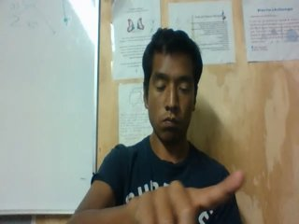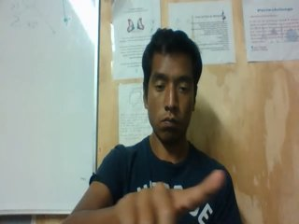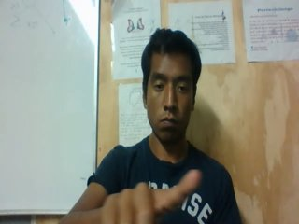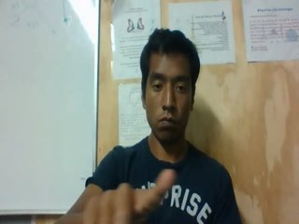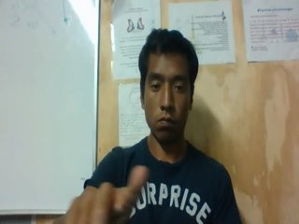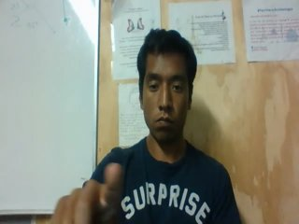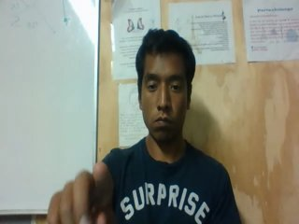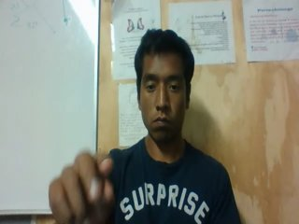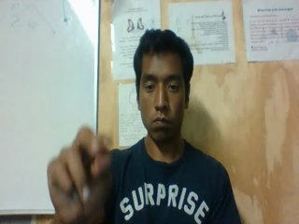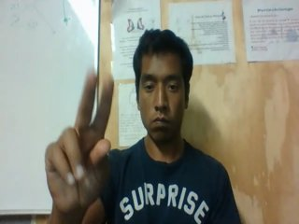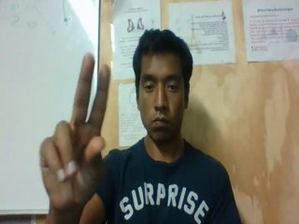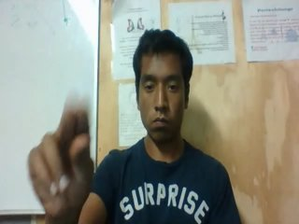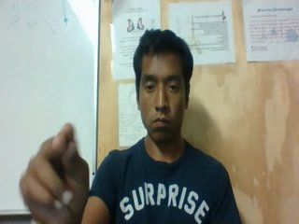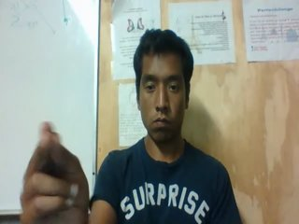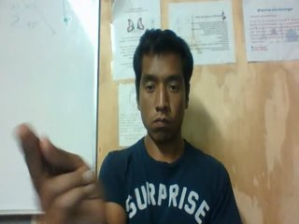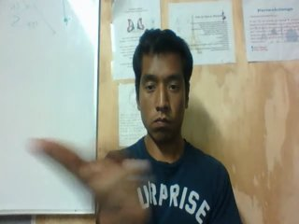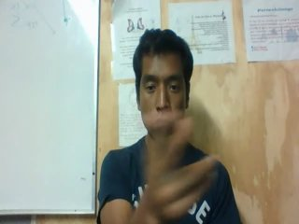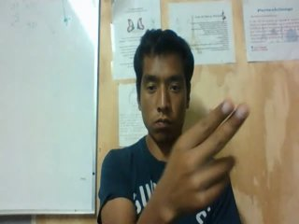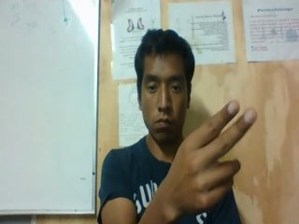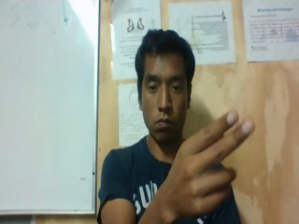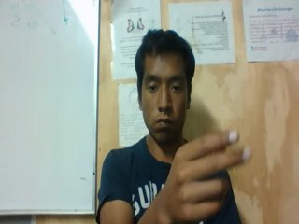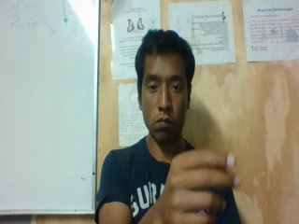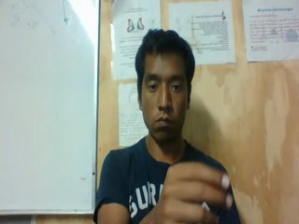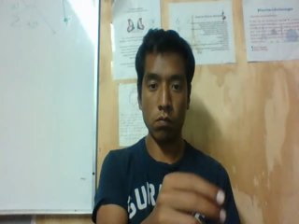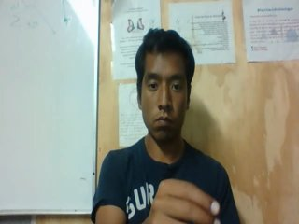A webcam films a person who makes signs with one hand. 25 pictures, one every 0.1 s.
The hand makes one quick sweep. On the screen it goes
to the right.
0.0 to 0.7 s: Pointing with one finger.
0.8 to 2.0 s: On the screen the hand sweeps to the right. The name of the sign: Throw left.
2.1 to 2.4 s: Non-gesture.
